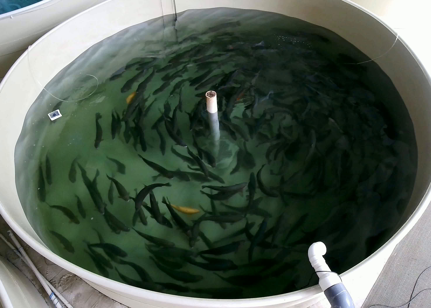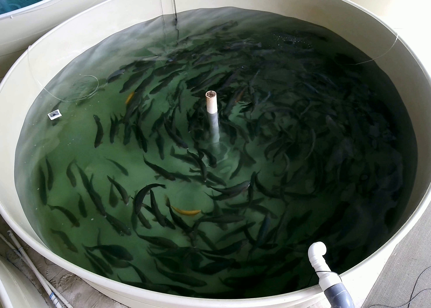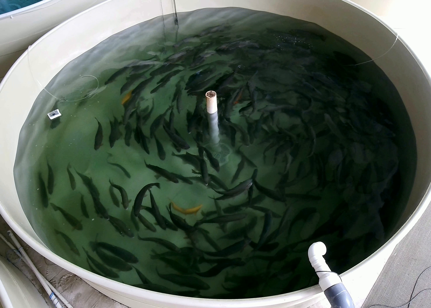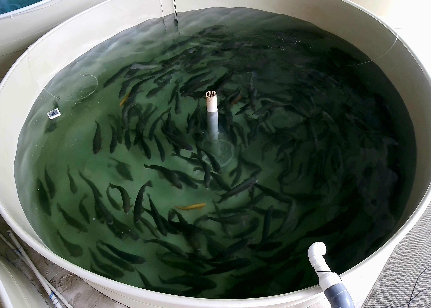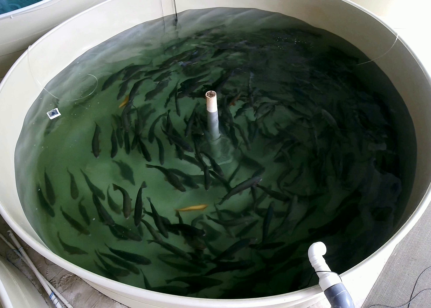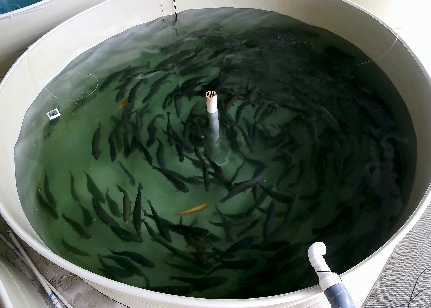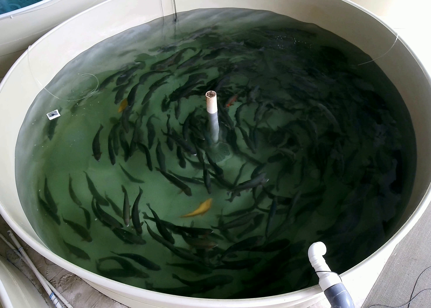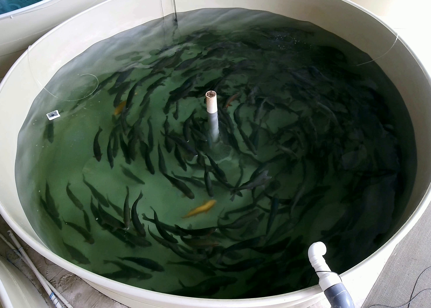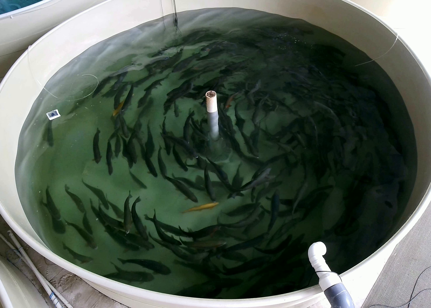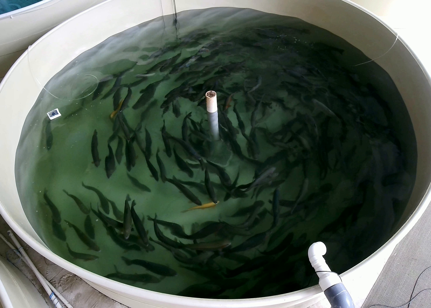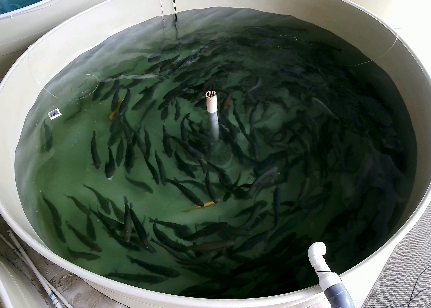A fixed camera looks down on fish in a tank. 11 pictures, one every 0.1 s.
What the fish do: Normal cruising.
